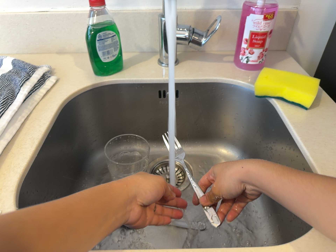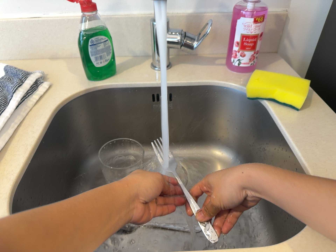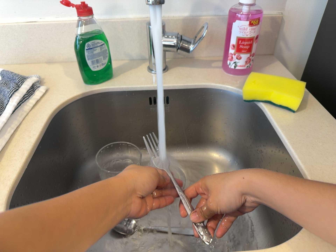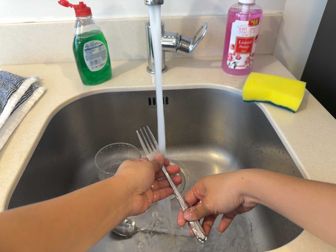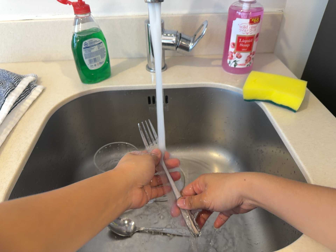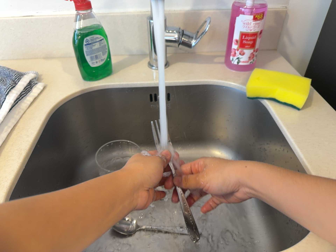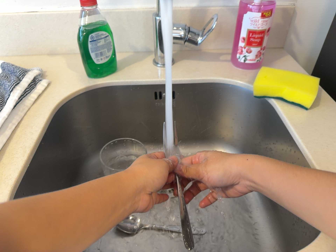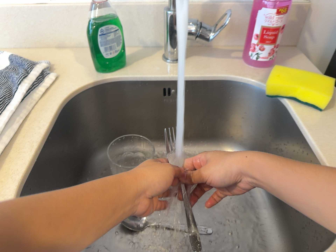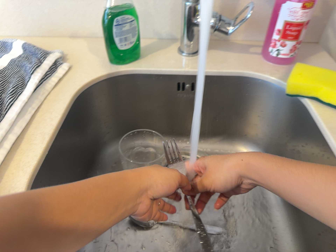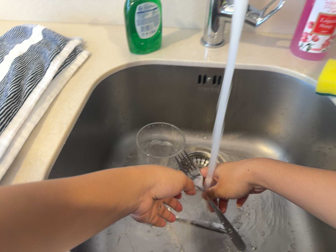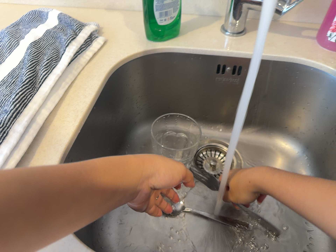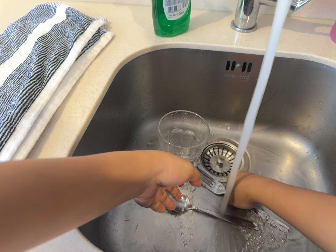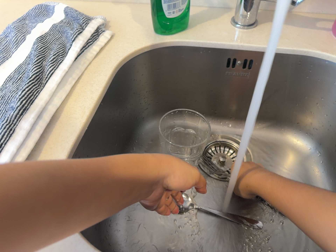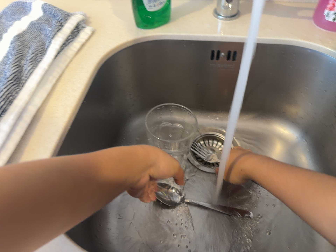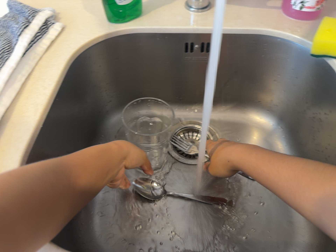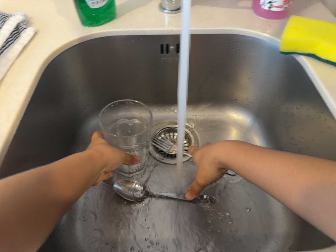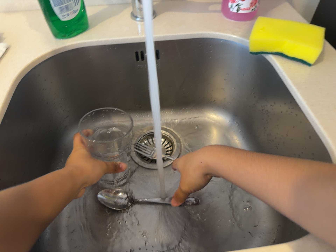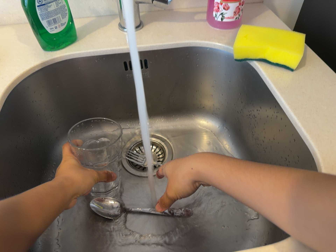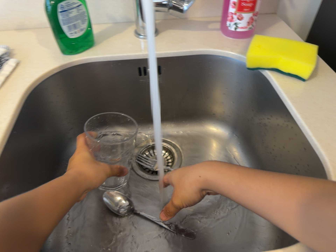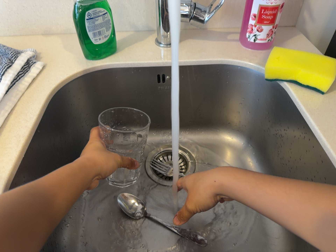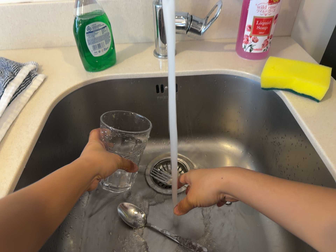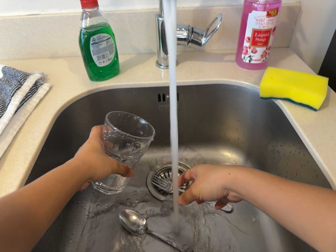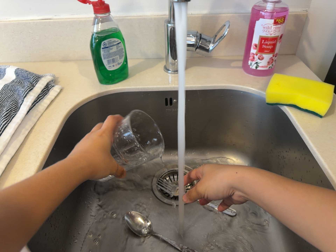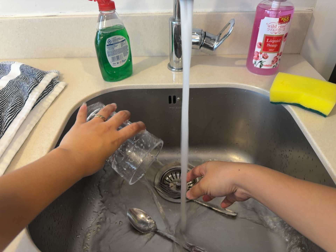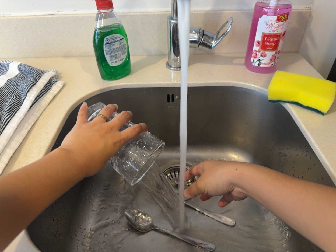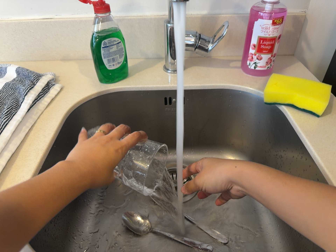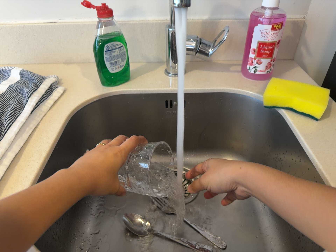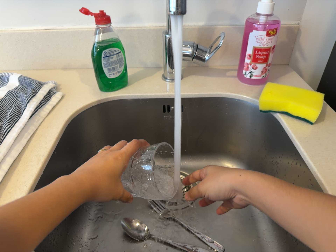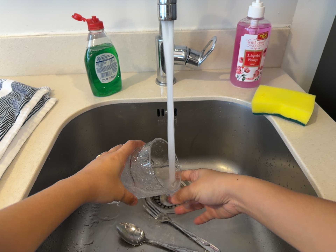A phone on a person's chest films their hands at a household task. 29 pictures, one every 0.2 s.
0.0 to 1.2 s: The camera shifts only a little, or ends up much as it began.
1.2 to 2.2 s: The camera travels forward, about 7 cm, so what stands in front looms larger. Its aim tips toward the bottom of its view by about 10 degrees, and the scene shifts upward. It rolls about its line of sight by about 10 degrees, and the scene rotates clockwise.
2.2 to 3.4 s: The camera pans to its right by about 10 degrees. It travels to its right, about 6 cm, so close, fixed things drift to the left. It rolls about its line of sight by about 15 degrees, and the scene rotates counterclockwise.
3.4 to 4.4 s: The camera's aim tips toward the top of its view by about 10 degrees, and the scene shifts downward.
4.4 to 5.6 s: The camera shifts only a little, or ends up much as it began.
The film runs backward here.
